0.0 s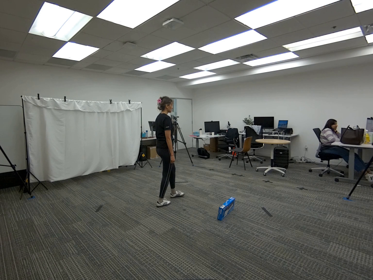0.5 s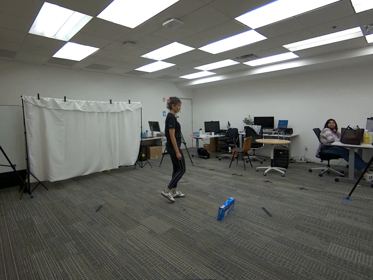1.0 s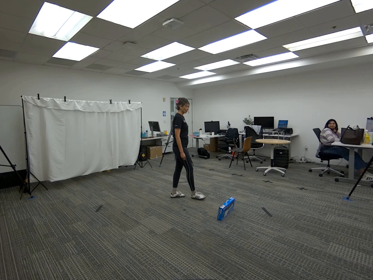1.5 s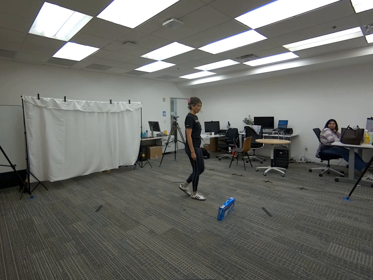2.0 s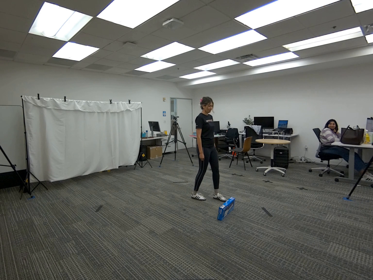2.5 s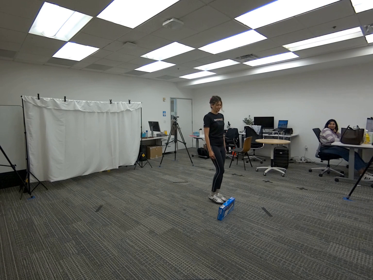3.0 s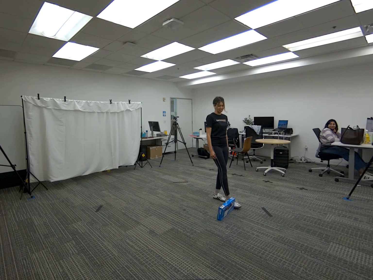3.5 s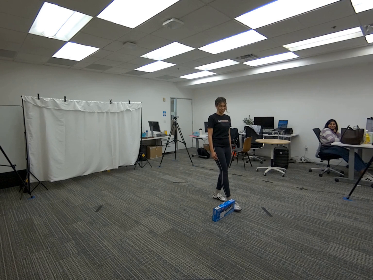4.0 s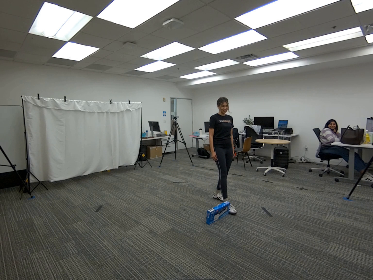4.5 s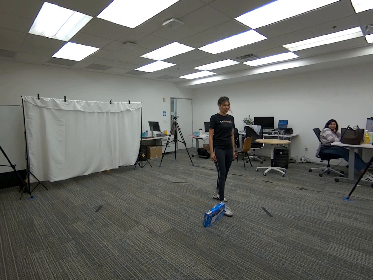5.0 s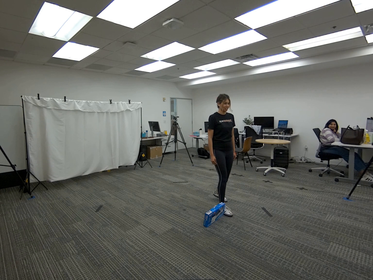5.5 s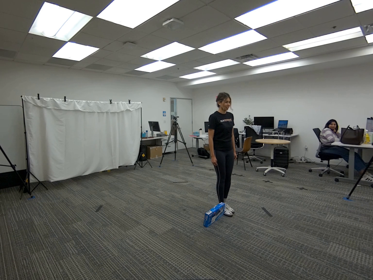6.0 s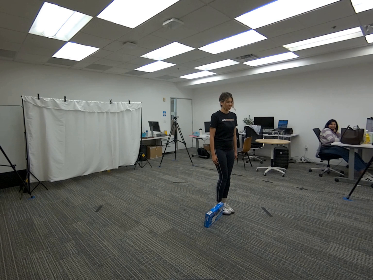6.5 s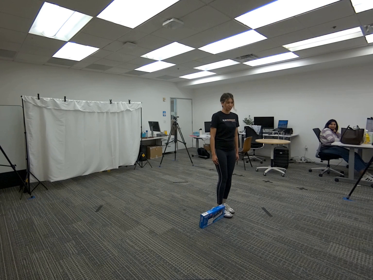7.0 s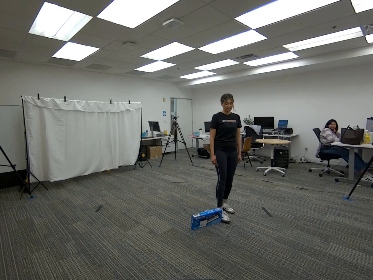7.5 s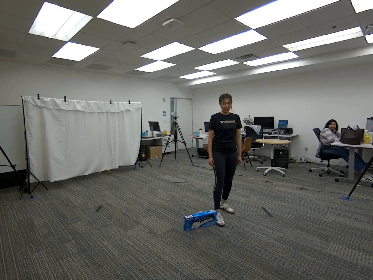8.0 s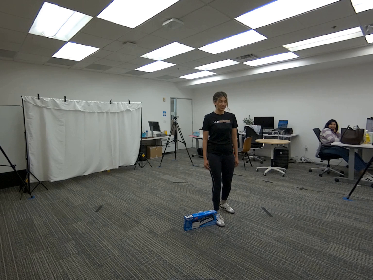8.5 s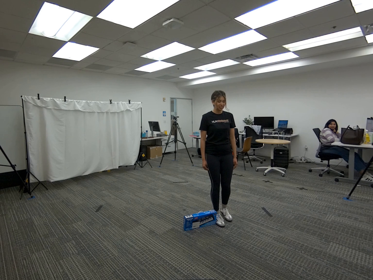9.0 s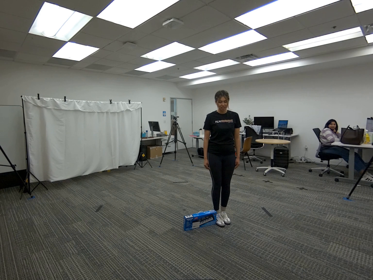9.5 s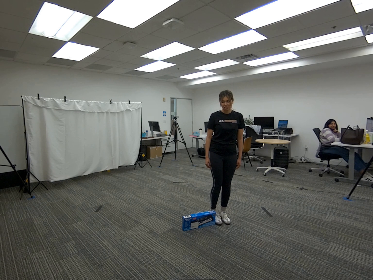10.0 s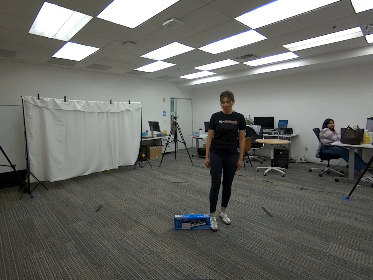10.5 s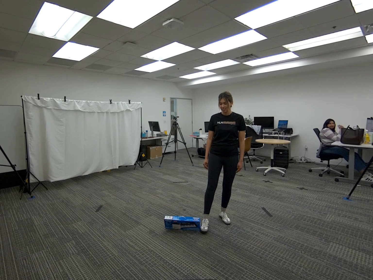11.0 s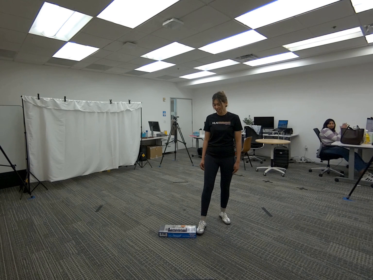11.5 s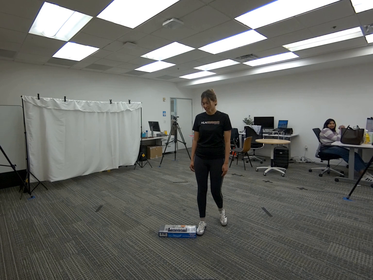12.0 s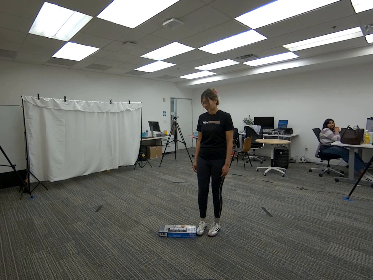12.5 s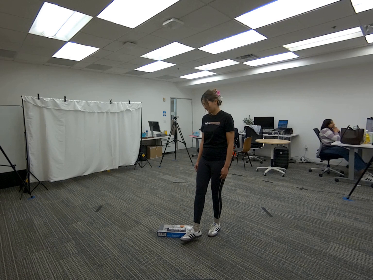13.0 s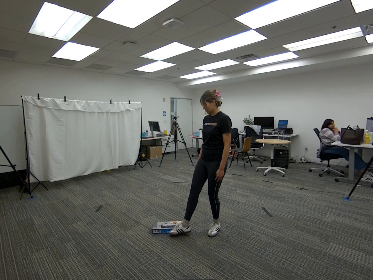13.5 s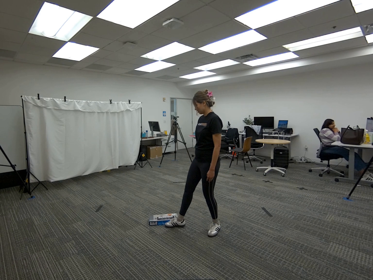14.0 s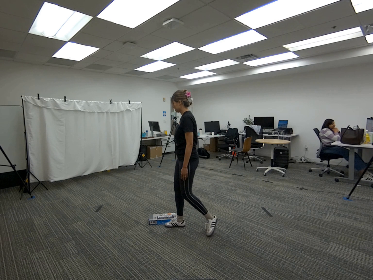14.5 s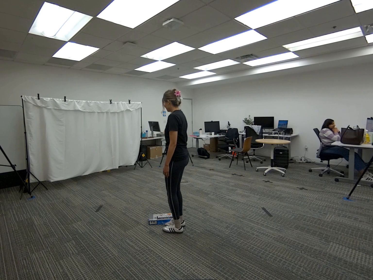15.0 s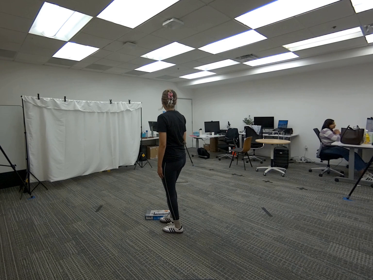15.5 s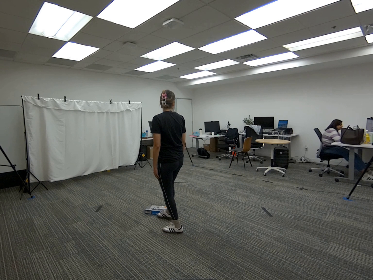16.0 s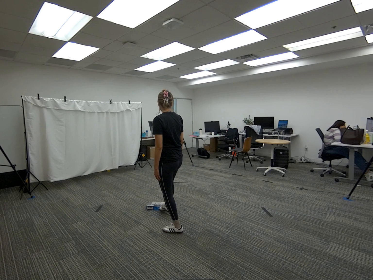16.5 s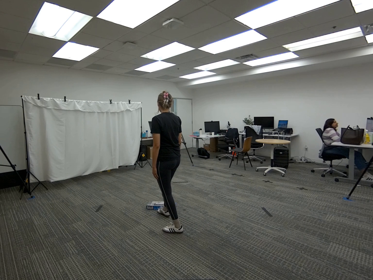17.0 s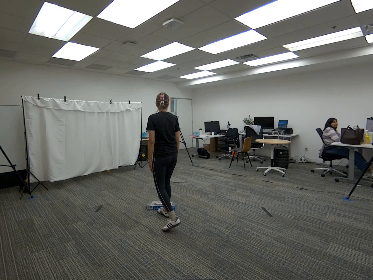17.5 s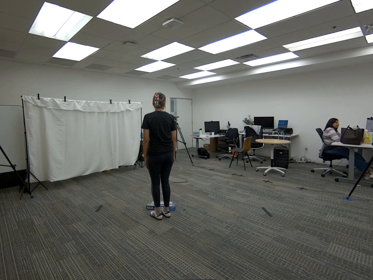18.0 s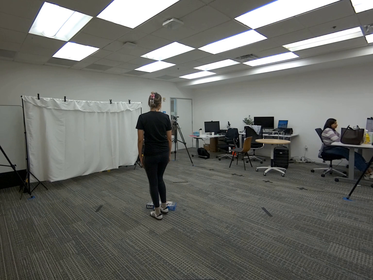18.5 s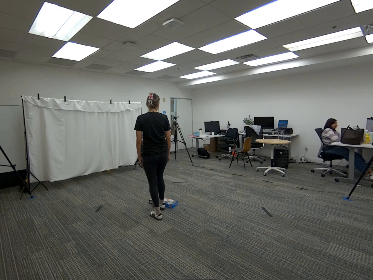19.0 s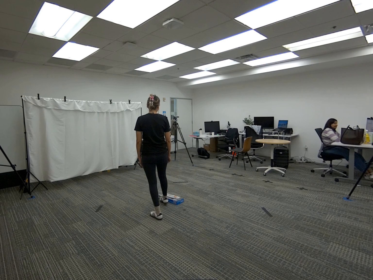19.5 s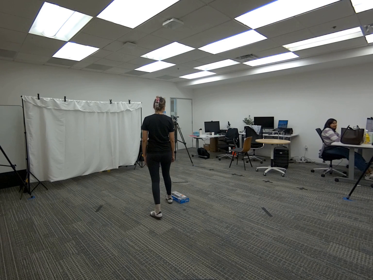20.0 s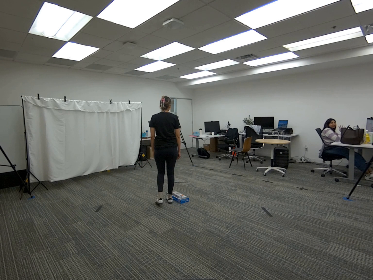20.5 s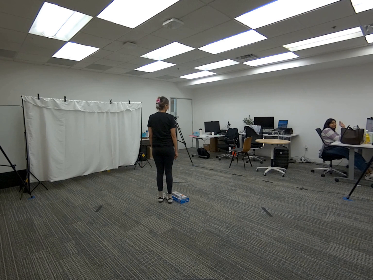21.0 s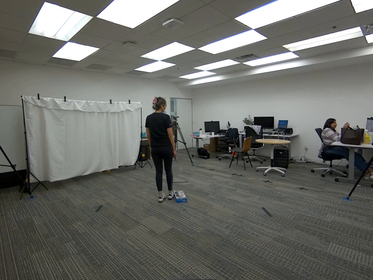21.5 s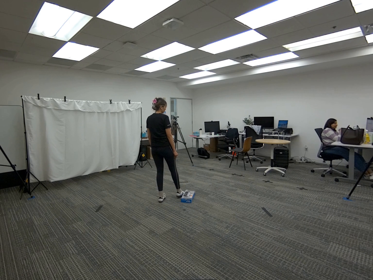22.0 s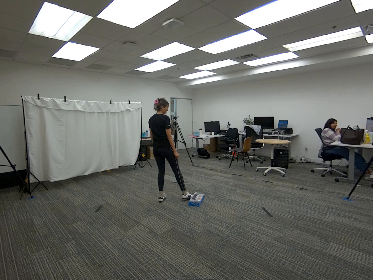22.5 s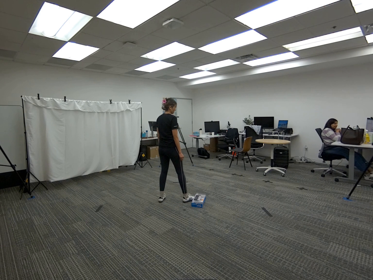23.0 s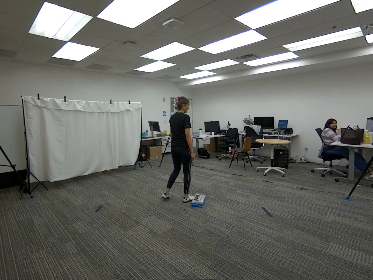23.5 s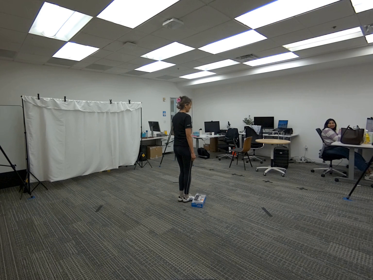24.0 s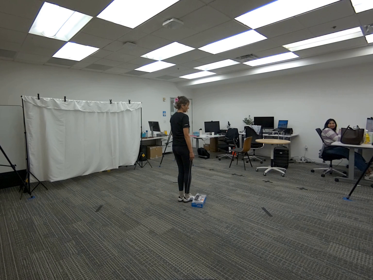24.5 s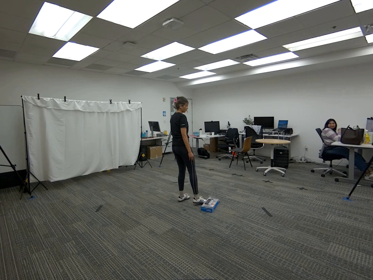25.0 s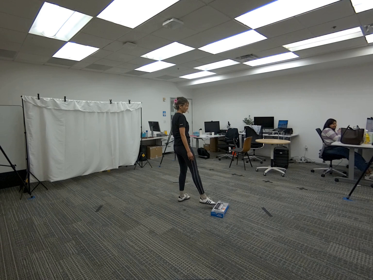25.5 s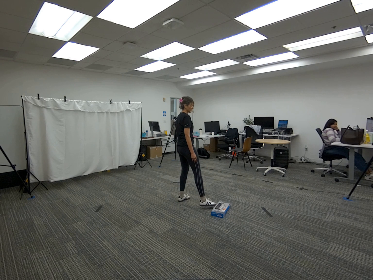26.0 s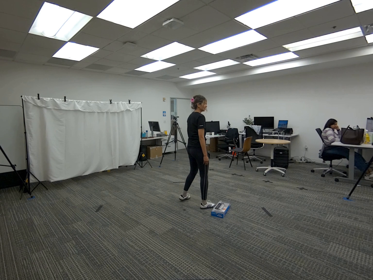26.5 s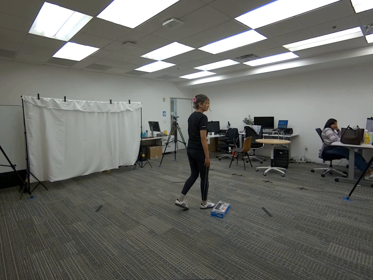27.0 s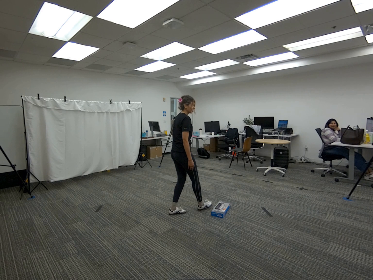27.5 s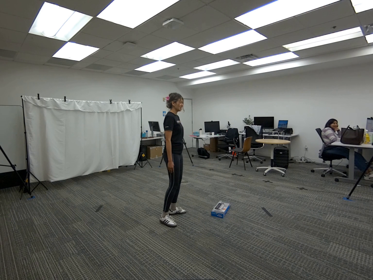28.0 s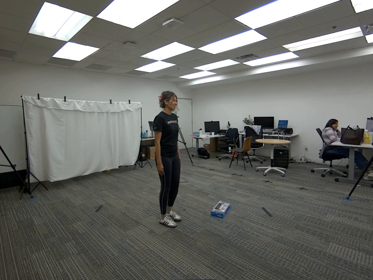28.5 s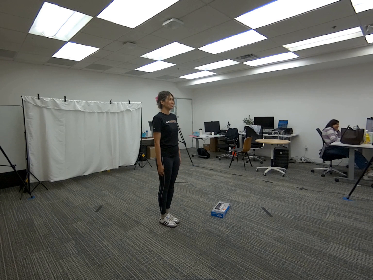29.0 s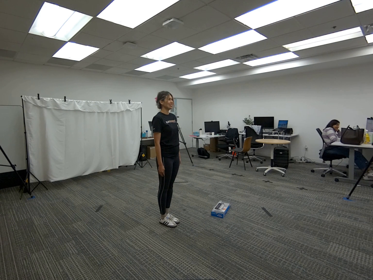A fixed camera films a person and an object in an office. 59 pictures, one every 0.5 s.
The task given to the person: Walk to the keyboard box and use your right foot to push the box aside.
